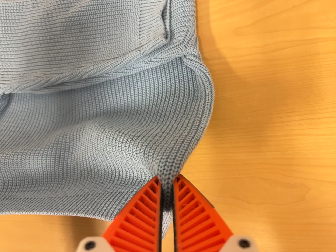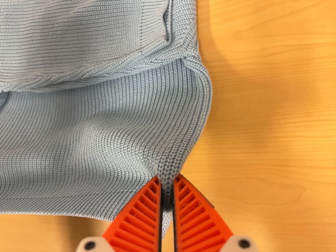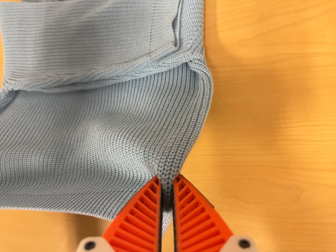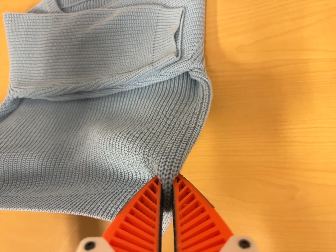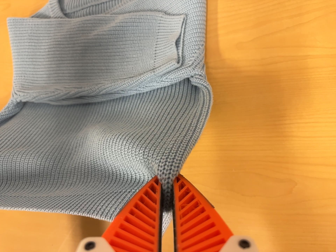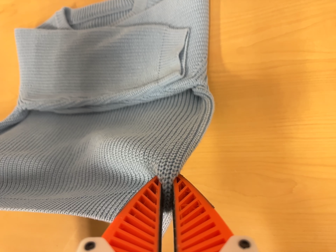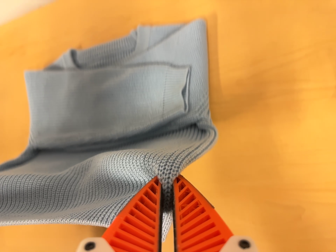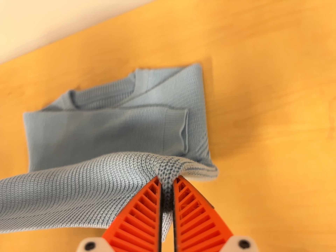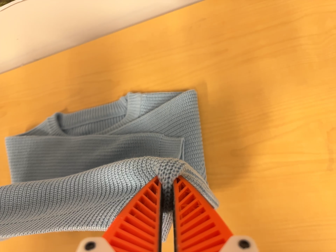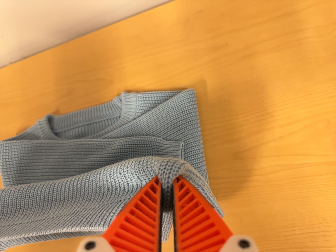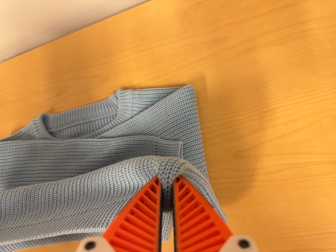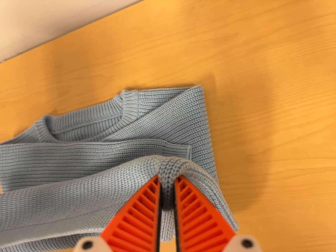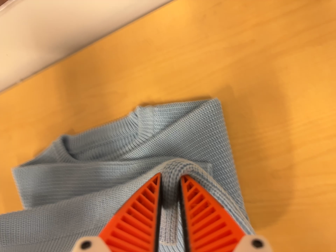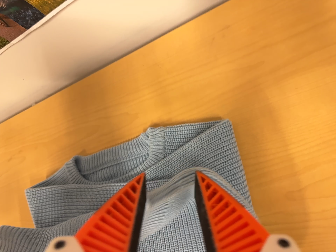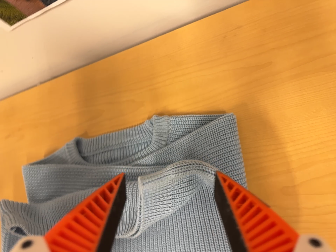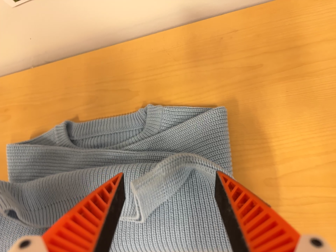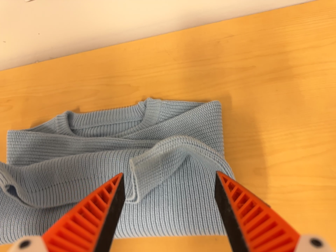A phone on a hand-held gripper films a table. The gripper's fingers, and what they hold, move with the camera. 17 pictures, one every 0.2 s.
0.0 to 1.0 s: The camera travels backward, about 6 cm, so what stands in front gets smaller.
1.0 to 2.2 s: The camera travels toward the top of its view and forward, about 14 cm, so close, fixed things drift downward.
2.2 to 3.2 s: The camera travels toward the bottom of its view and to its left, about 9 cm. Its aim tips toward the top of its view by about 10 degrees. It rolls about its line of sight by about 10 degrees, and the scene rotates clockwise.
The film runs forward here.
